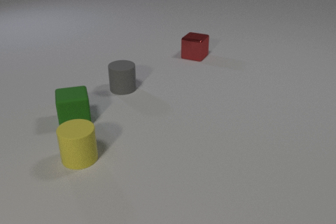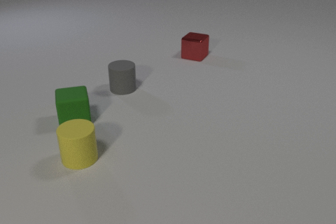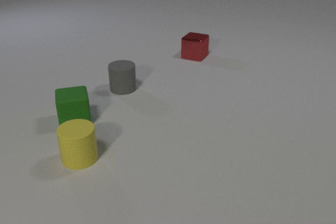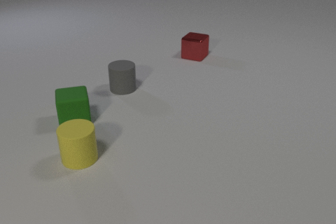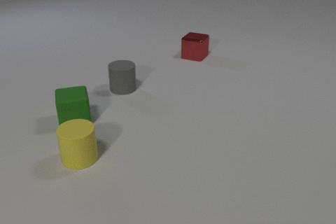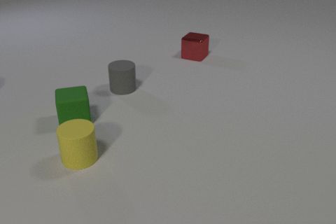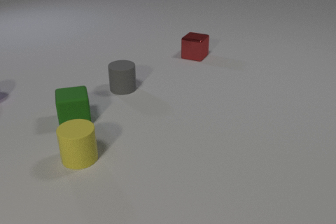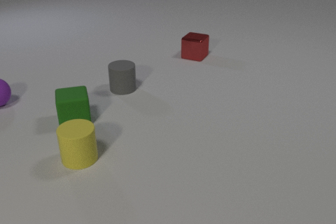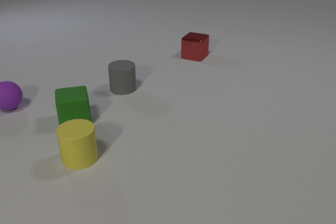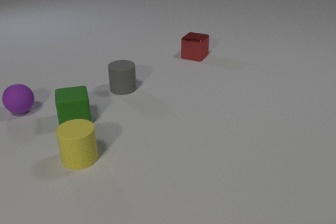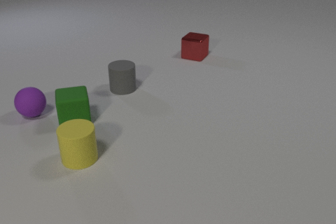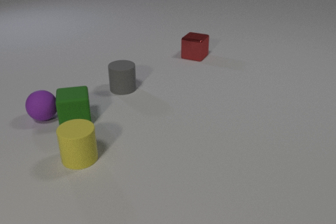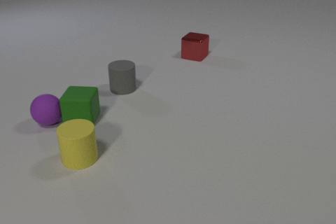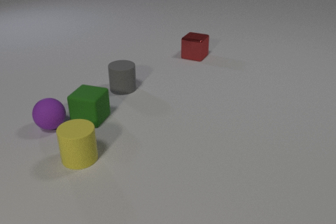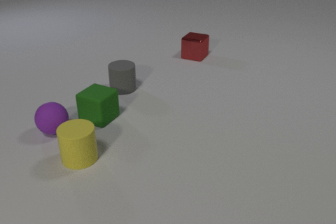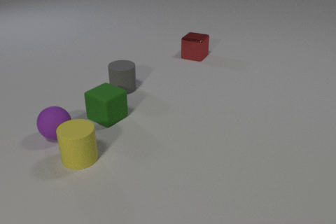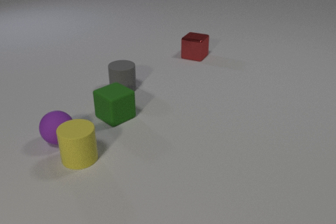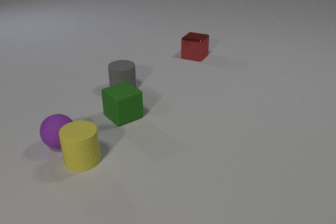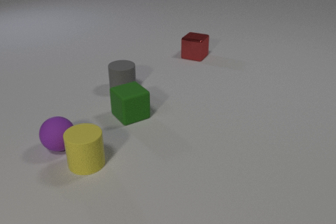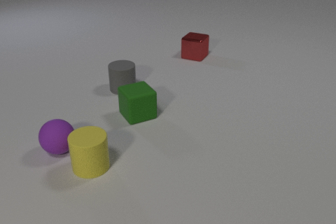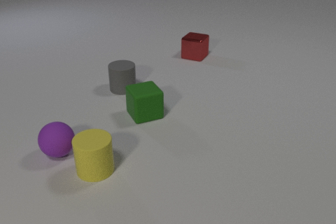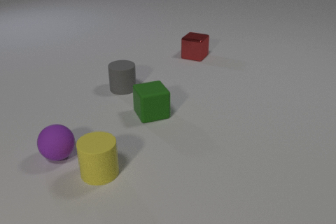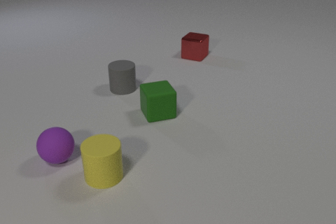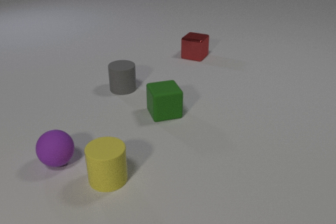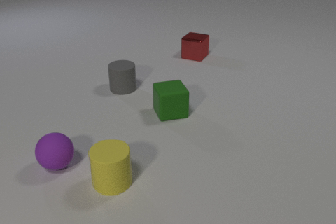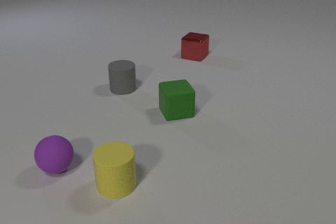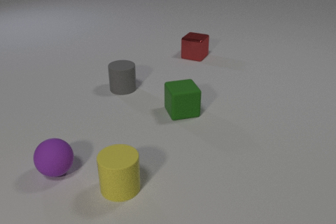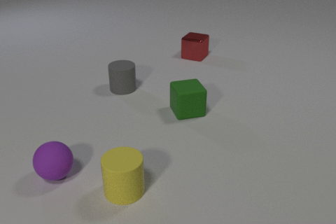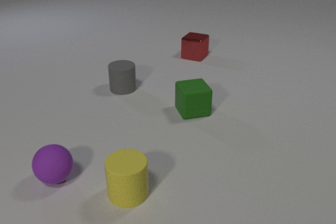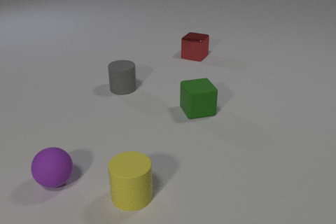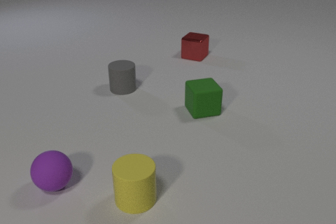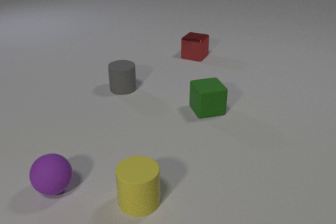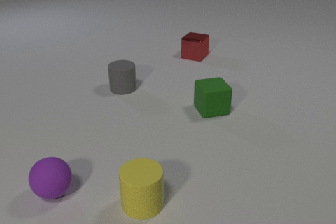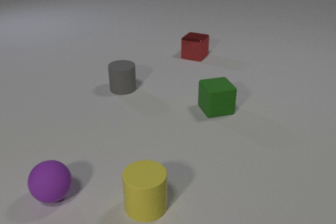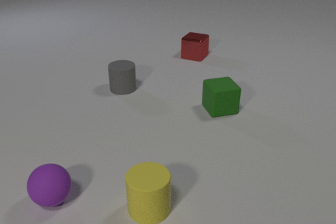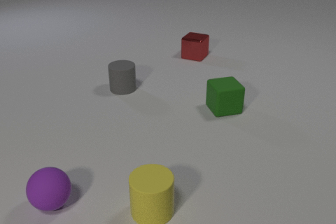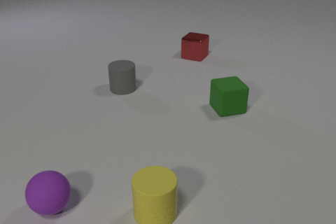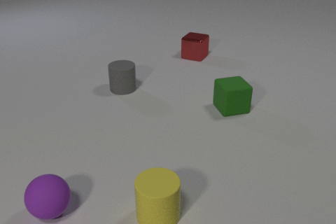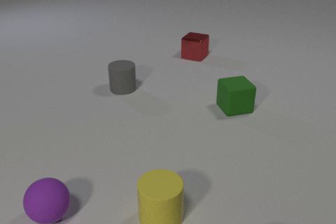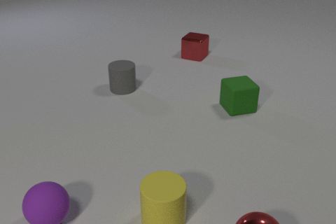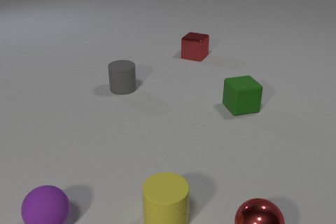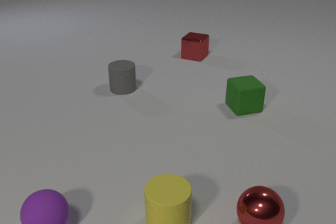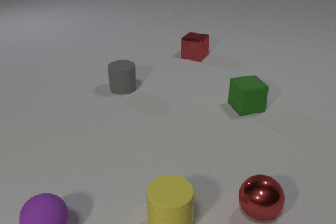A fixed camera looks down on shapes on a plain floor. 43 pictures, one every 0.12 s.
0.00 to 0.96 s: The purple rubber sphere comes in at the left edge, rolls toward the camera and to the right.
0.96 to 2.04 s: The purple rubber sphere rolls toward the camera and to the right. The green rubber cube slides to the right, spins so that its near face slides to the left, clockwise seen from above. The purple rubber sphere and the green rubber cube collide. The purple rubber sphere and the yellow rubber cylinder collide.
2.04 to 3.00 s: The purple rubber sphere rolls toward the camera. The green rubber cube slides to the right, spins so that its near face slides to the left, clockwise seen from above. The yellow rubber cylinder slides toward the camera and to the right.
3.00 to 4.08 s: The purple rubber sphere rolls toward the camera. The green rubber cube slides to the right. The yellow rubber cylinder slides toward the camera and to the right.
4.08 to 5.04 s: The purple rubber sphere rolls toward the camera. The green rubber cube slides to the right. The yellow rubber cylinder slides to the right and toward the camera. The red metal sphere comes in at the bottom edge, rolls away from the camera.
What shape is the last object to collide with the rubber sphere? cylinder.
What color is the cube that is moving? green.
Are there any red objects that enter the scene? yes.
